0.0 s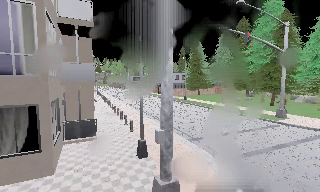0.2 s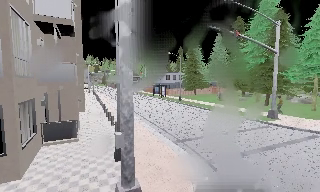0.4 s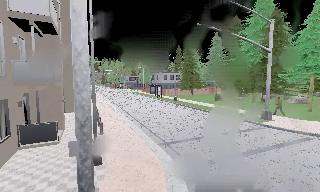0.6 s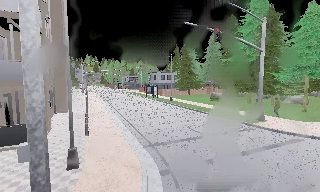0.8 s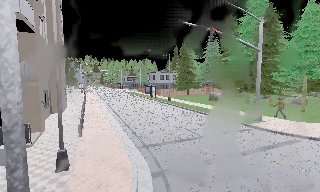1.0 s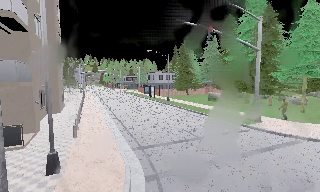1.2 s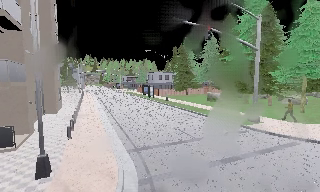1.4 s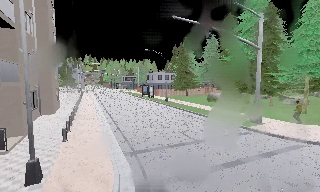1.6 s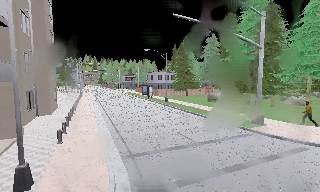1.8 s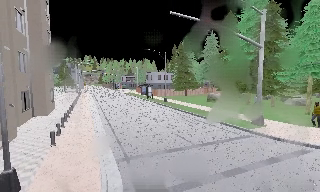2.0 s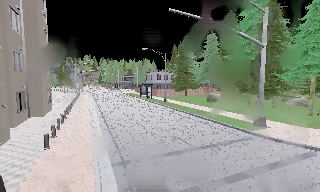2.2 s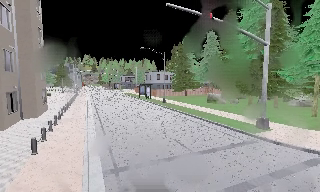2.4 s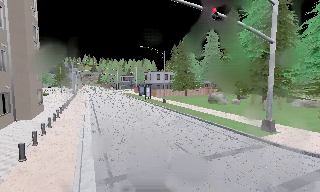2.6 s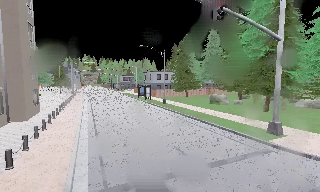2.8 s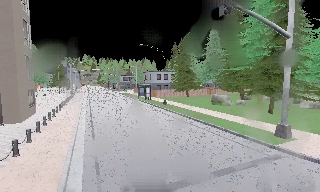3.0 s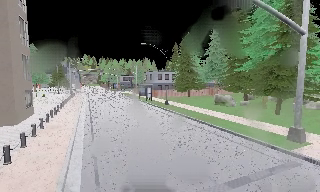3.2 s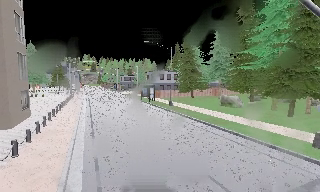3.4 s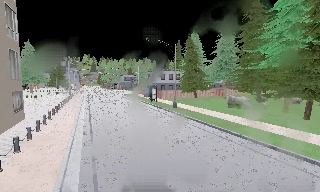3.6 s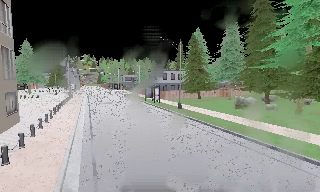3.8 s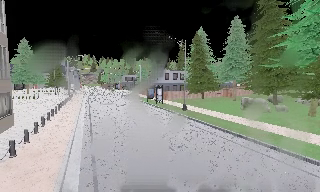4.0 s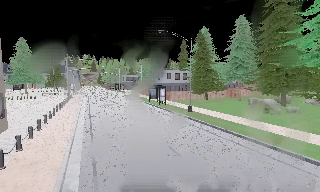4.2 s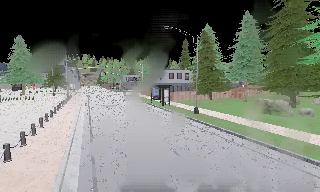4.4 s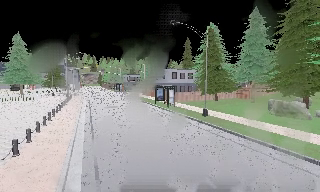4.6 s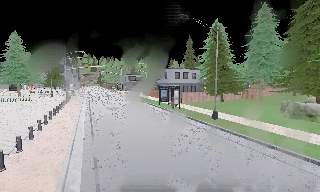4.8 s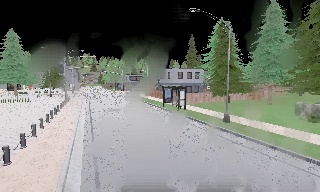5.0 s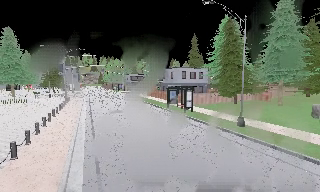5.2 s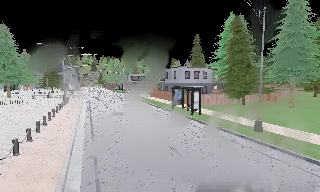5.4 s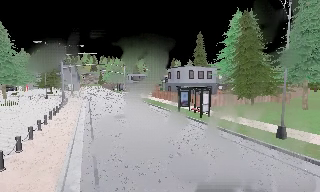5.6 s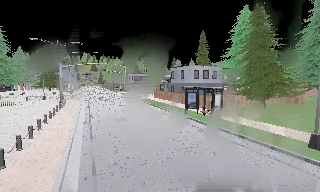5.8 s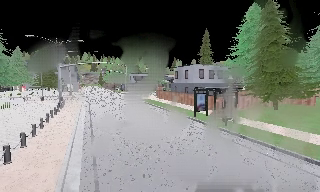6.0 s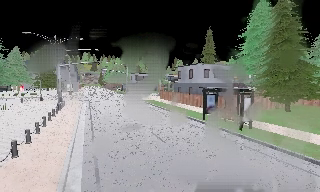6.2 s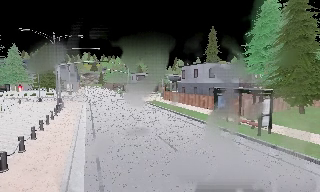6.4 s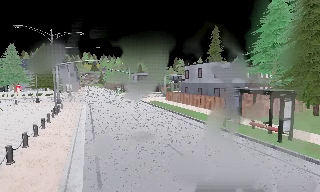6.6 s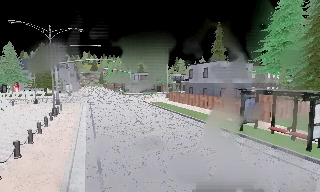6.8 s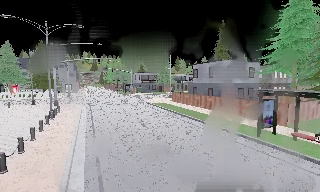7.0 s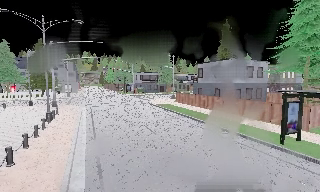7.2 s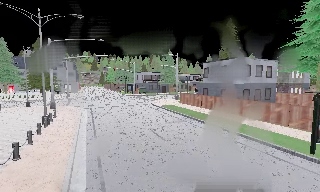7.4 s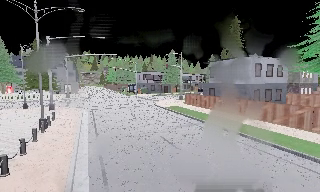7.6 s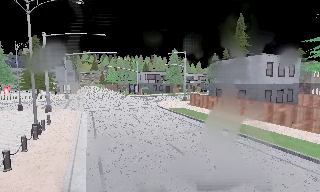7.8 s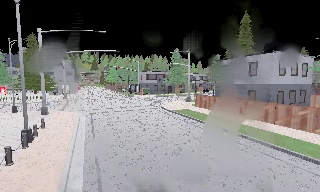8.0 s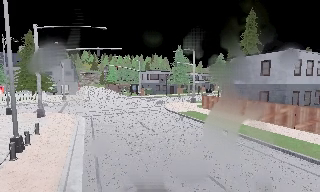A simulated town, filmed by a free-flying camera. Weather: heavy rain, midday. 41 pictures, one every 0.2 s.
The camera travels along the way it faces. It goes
forward.
0.0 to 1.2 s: The camera travels to its right and forward, about 3.5 m, so close, fixed things drift to the left. It loses speed.
1.2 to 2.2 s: The camera travels forward, about 2 m, so what stands in front looms larger.
2.2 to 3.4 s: The camera travels forward, about 4.5 m, so what stands in front looms larger. It gains speed.
3.4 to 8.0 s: The camera travels forward and to its left, about 30 m, so what stands in front looms larger.
The film runs backward here.
